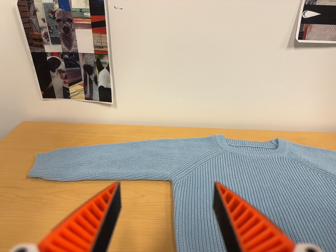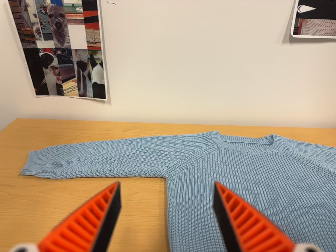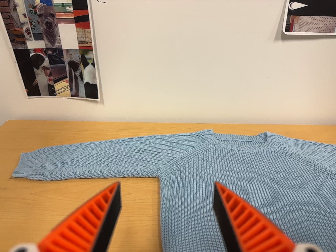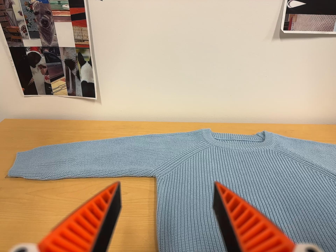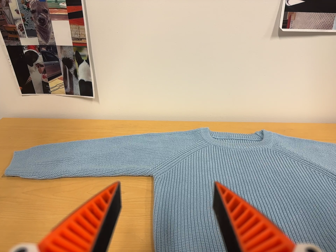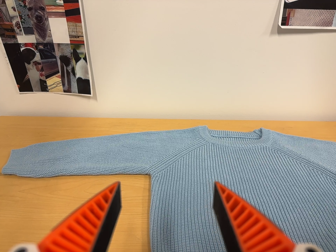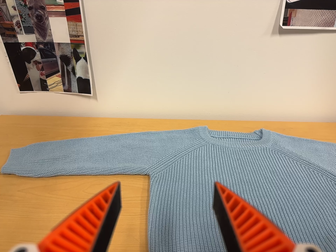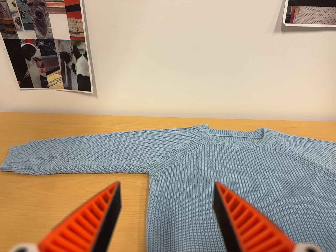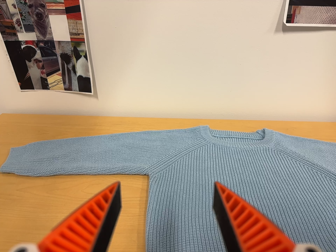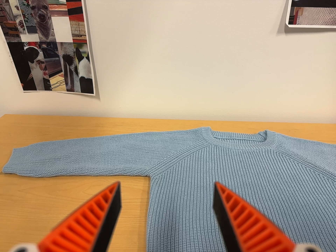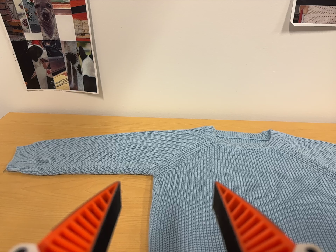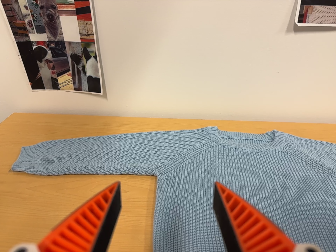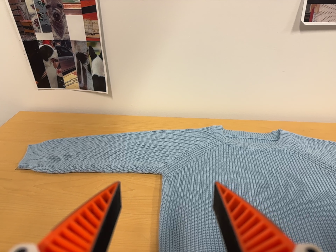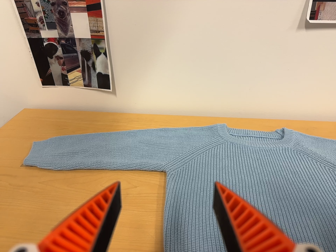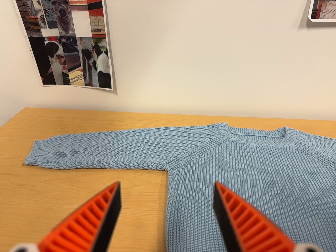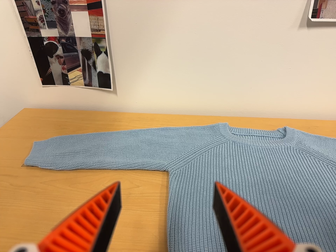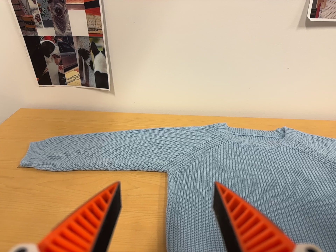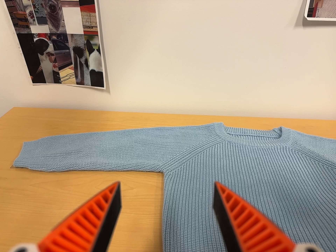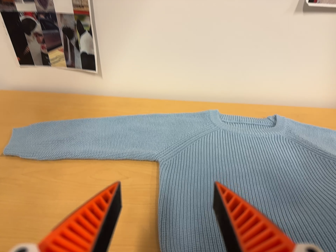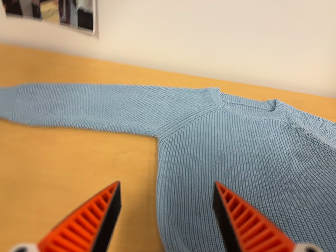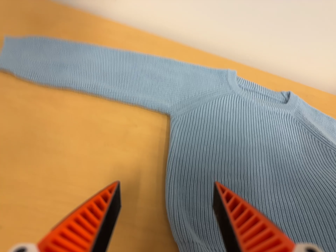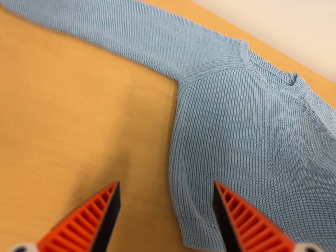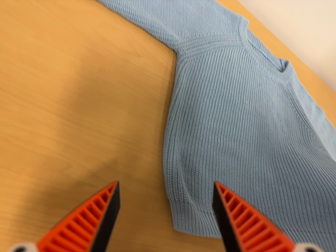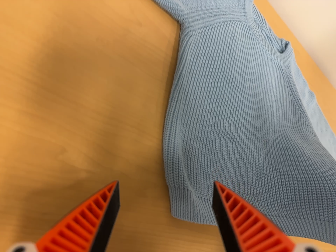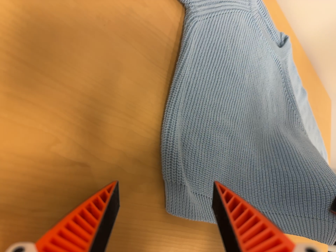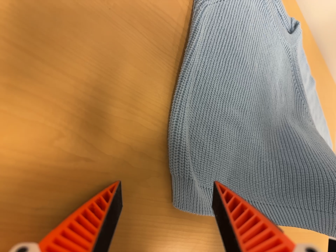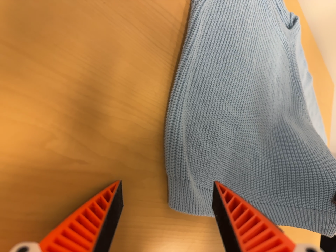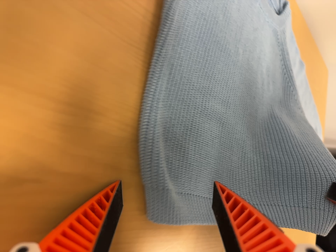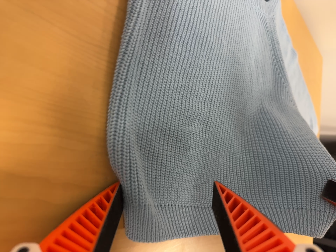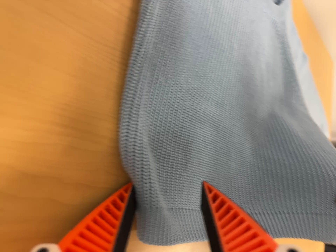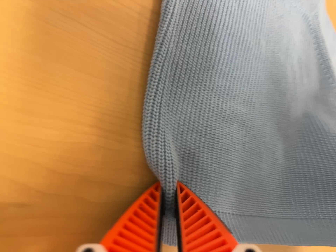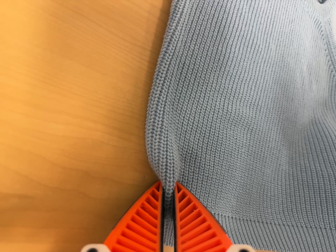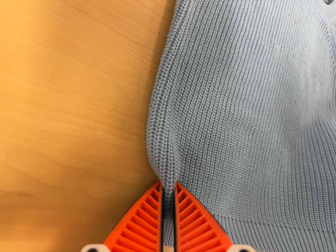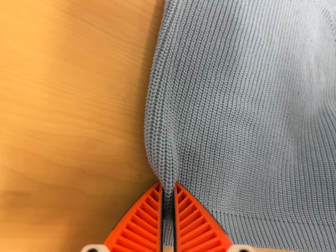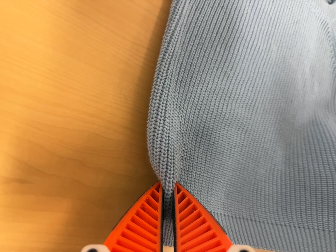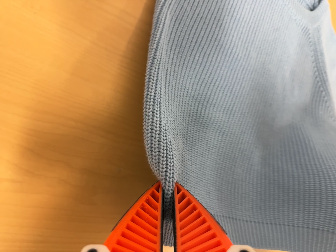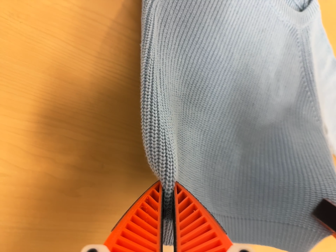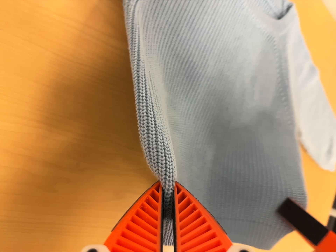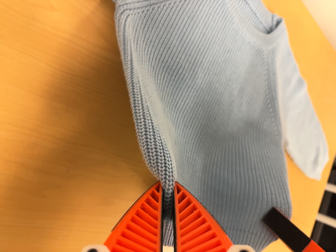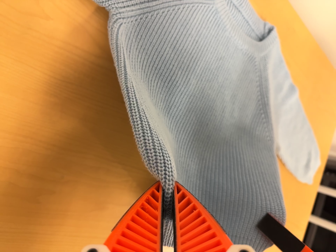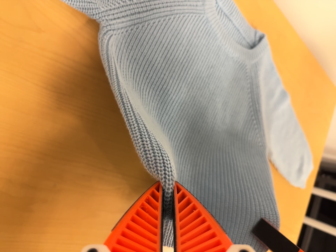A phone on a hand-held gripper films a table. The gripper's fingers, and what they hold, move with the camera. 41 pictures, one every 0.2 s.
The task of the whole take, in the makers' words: fold up.
0.0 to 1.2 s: The camera travels to its right, about 5 cm, so close, fixed things drift to the left.
1.2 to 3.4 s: The camera shifts only a little, or ends up much as it began.
3.4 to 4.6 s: The camera pans to its right by about 25 degrees. It travels to its left and forward, about 26 cm. Its aim tips toward the bottom of its view by about 40 degrees, and the scene shifts upward. It rolls about its line of sight by about 30 degrees, and the scene rotates clockwise.
4.6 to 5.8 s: The camera travels forward and toward the top of its view, about 9 cm, so what stands in front looms larger. Its aim tips toward the bottom of its view by about 10 degrees.
5.8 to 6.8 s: The scene slides to the right, as the camera pans about 10 degrees to its left.
6.8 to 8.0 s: The camera travels to its right, backward and toward the top of its view, about 14 cm, so close, fixed things drift to the left.
The film runs forward here.
